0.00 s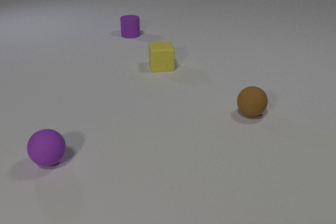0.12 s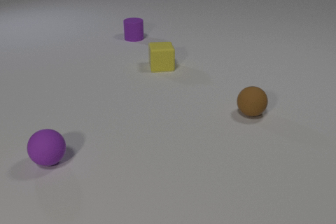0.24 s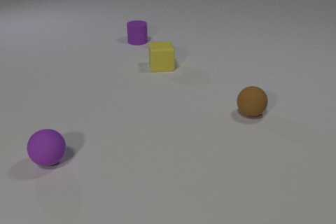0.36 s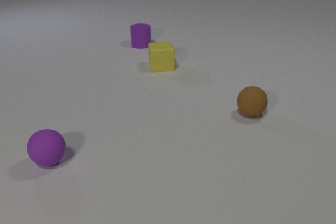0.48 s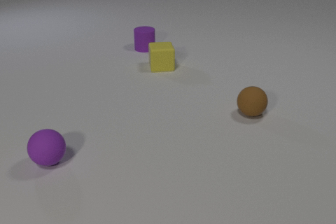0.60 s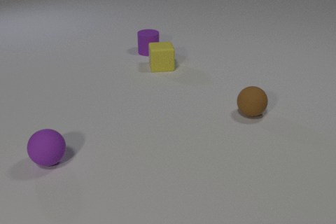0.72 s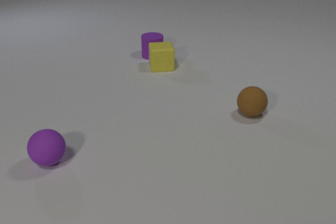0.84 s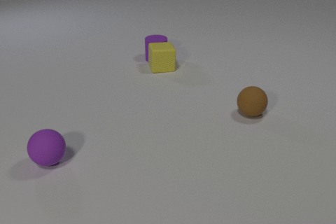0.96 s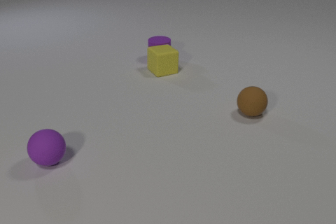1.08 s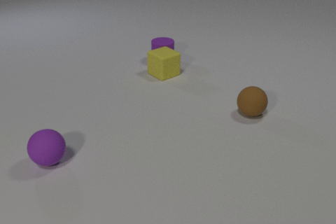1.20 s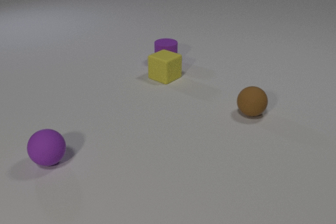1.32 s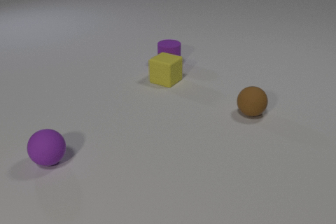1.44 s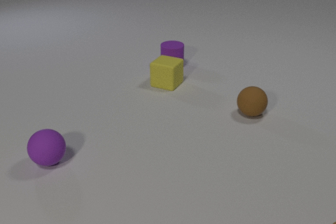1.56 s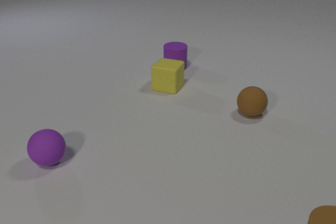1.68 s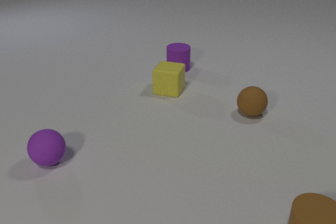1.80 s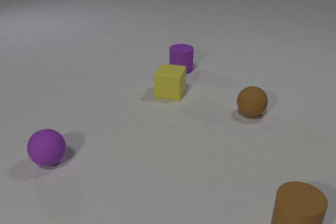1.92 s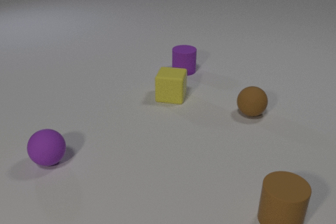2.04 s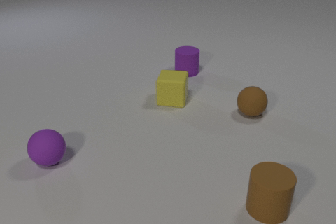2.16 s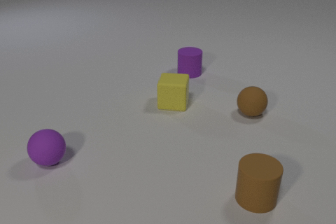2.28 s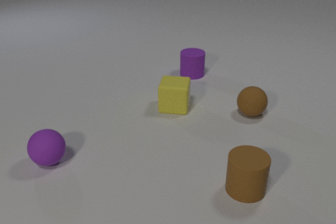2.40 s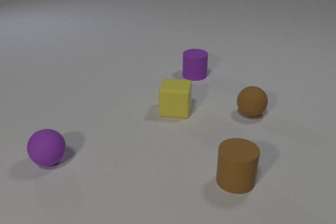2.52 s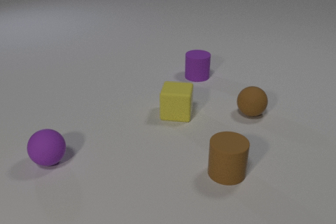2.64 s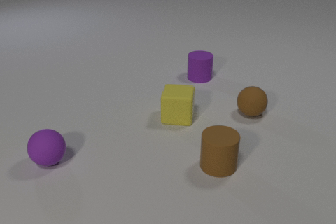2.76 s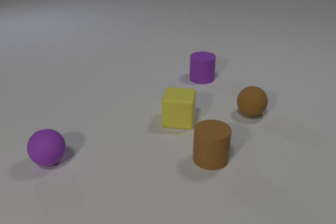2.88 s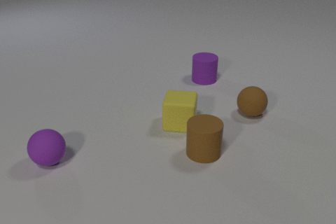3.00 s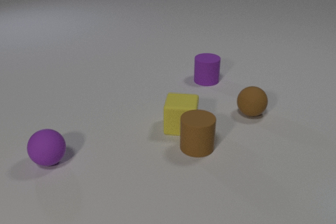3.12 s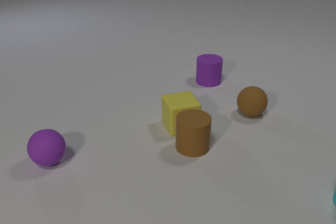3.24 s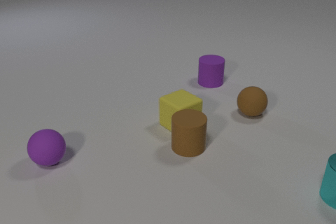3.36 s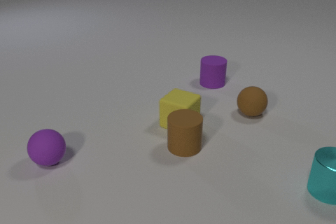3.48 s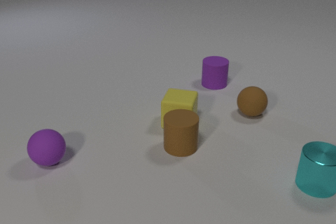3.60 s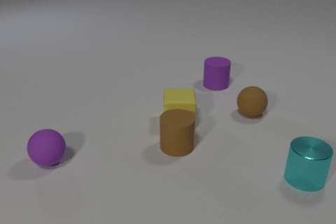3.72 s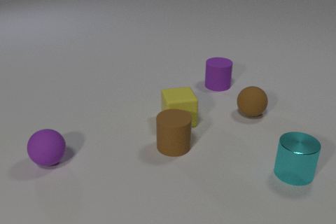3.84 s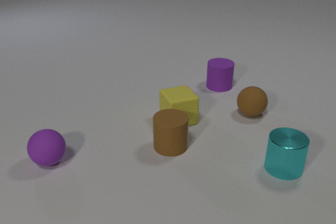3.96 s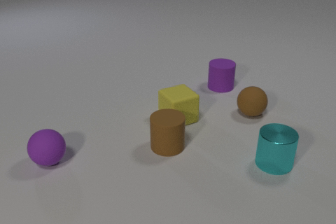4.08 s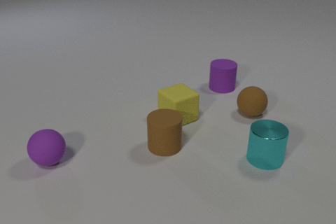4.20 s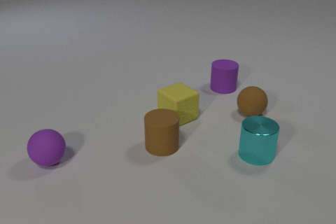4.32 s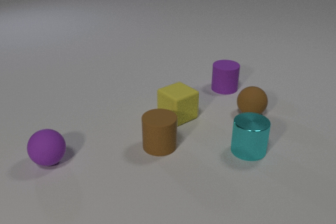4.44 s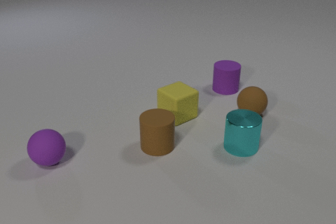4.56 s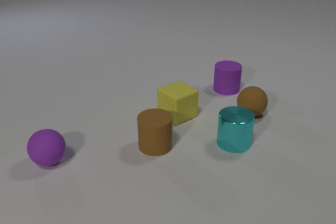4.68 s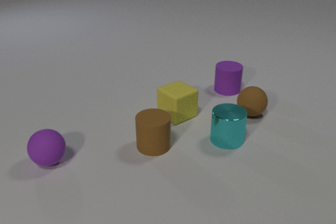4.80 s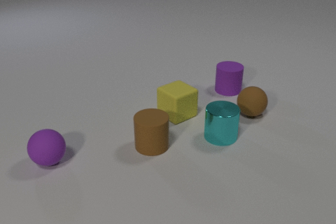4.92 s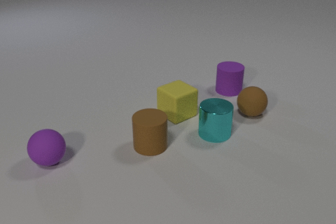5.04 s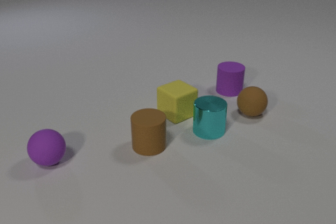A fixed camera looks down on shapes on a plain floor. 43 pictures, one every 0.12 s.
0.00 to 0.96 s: The purple rubber cylinder slides toward the camera. The yellow rubber cube slides toward the camera. The purple rubber cylinder and the yellow rubber cube collide.
0.96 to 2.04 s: The purple rubber cylinder slides toward the camera and to the right. The yellow rubber cube slides toward the camera, spins counterclockwise seen from above by about 60 degrees, its near face sliding to the right. The brown rubber cylinder comes in at the bottom edge, slides to the left and away from the camera.
2.04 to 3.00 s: The purple rubber cylinder slides to the right and toward the camera. The yellow rubber cube slides toward the camera. The brown rubber cylinder slides away from the camera and to the left. The yellow rubber cube and the brown rubber cylinder collide.
3.00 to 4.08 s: The purple rubber cylinder slides to the right and toward the camera. The yellow rubber cube slides away from the camera, spins counterclockwise seen from above by about 135 degrees, its near face sliding to the right. The brown rubber cylinder slides to the left. The cyan metal cylinder comes in at the right edge, slides to the left and away from the camera.
4.08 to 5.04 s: The purple rubber cylinder slides to the right and toward the camera. The yellow rubber cube slides away from the camera. The brown rubber cylinder slides to the left. The cyan metal cylinder slides to the left and away from the camera.
What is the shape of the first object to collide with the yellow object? cylinder.
Are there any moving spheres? no.
What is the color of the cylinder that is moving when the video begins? purple.
